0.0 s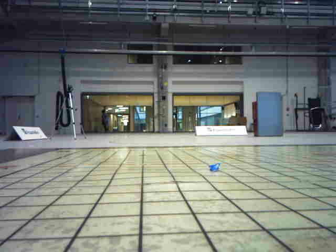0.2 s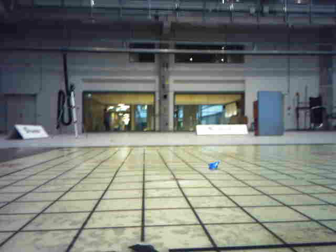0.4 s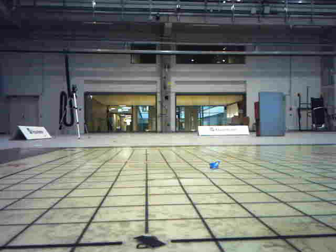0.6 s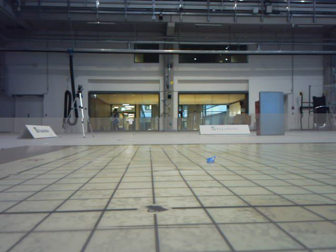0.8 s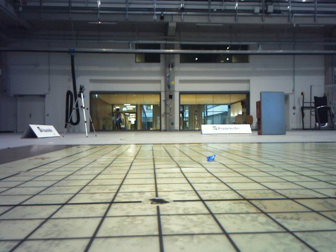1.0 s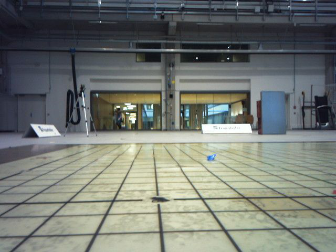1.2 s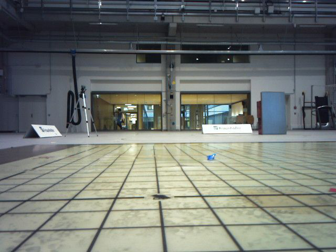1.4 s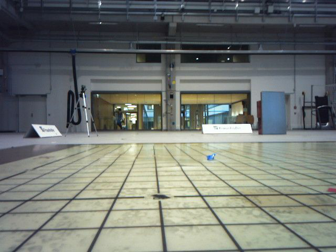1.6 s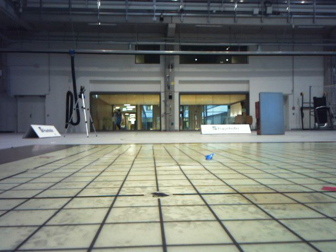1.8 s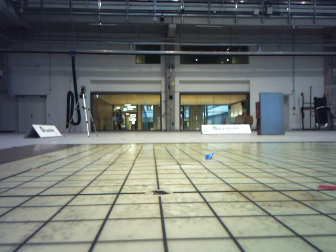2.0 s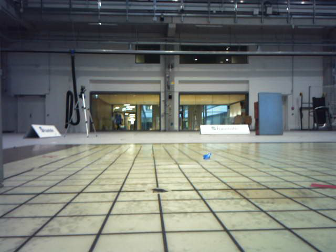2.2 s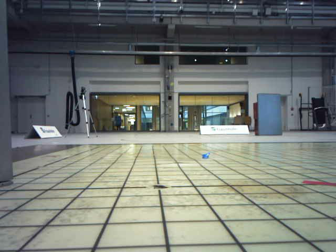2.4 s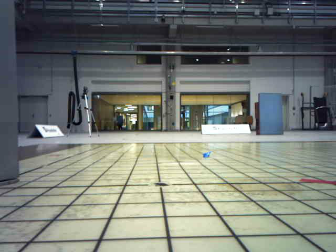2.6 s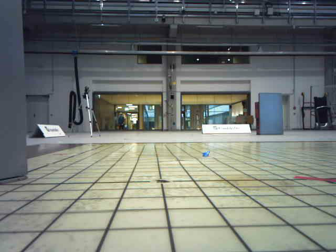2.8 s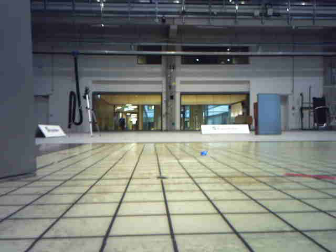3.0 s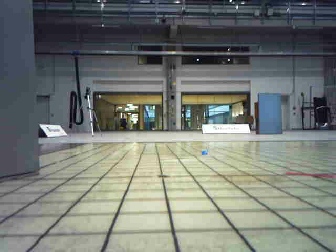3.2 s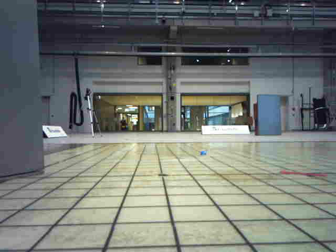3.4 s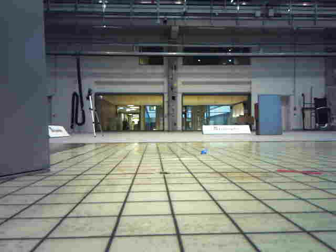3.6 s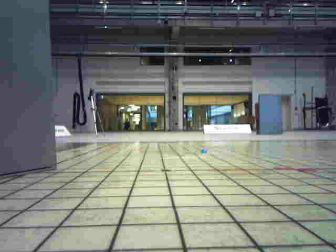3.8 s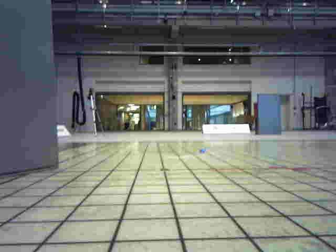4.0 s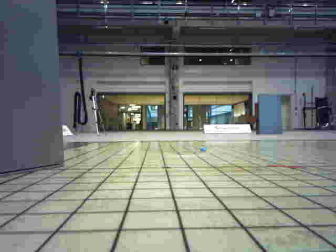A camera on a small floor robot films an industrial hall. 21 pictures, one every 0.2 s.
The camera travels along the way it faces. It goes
backward.
0.0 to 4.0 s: The camera travels backward, about 0.8 m, so what stands in front gets smaller.
The film runs backward here.
